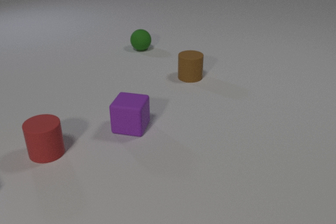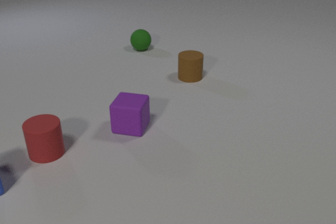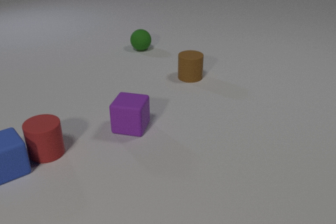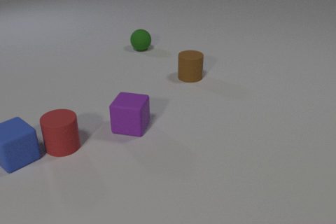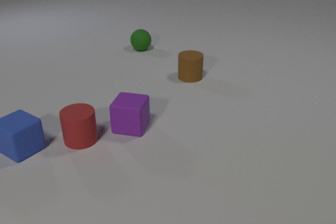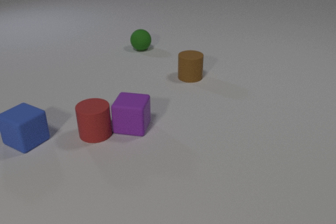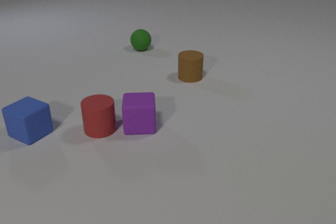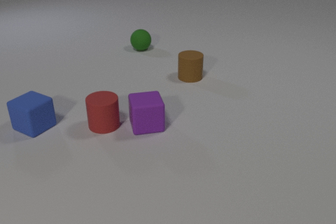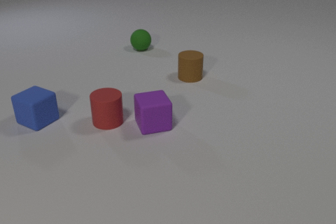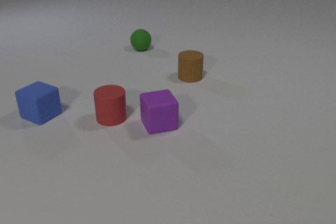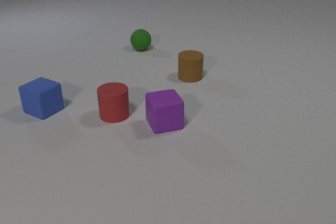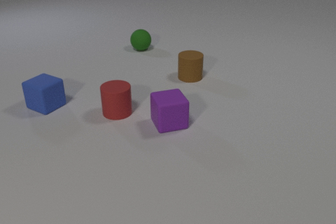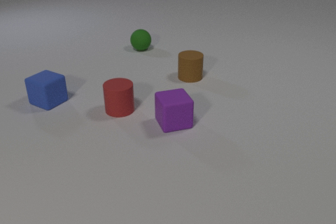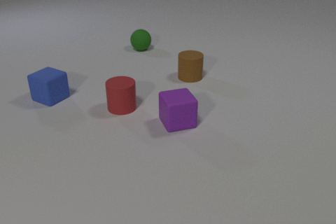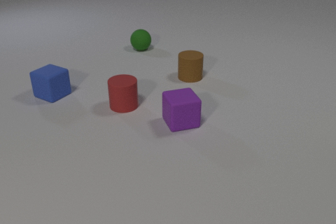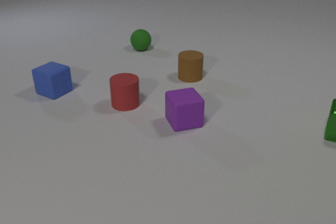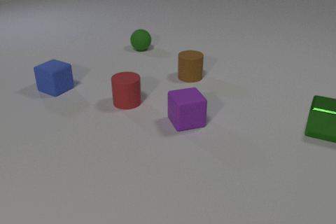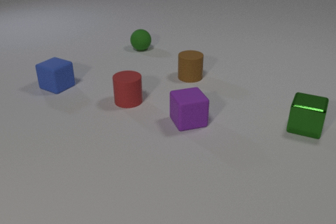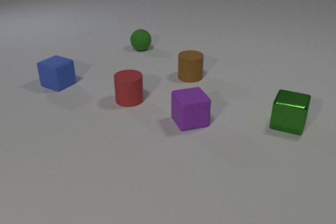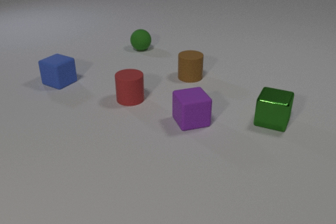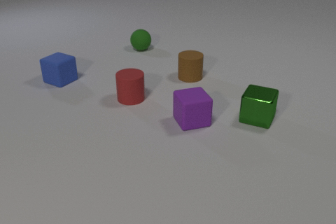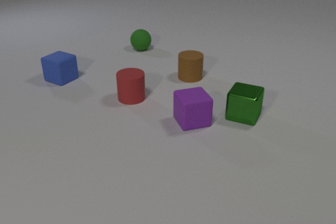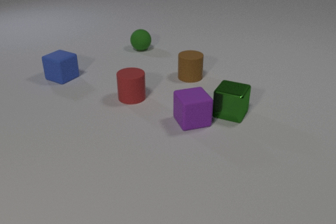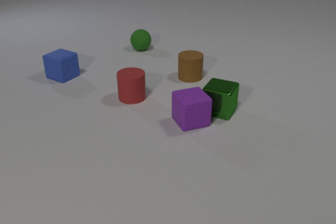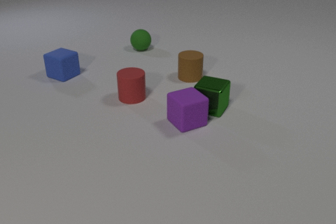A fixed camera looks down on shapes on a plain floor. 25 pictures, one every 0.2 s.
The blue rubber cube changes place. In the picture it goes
away from the camera.
0.0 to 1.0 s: The blue rubber cube comes in at the left edge, slides away from the camera and to the right, spins so that its near face slides to the right, counterclockwise seen from above. The red rubber cylinder slides to the right and away from the camera. The blue rubber cube and the red rubber cylinder collide. The red rubber cylinder and the purple rubber cube collide.
1.0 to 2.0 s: The blue rubber cube slides away from the camera. The red rubber cylinder slides away from the camera and to the right. The purple rubber cube slides to the right, spins counterclockwise seen from above by about 30 degrees, its near face sliding to the right.
2.0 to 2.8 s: The blue rubber cube slides away from the camera. The red rubber cylinder slides away from the camera and to the right. The purple rubber cube slides to the right.
2.8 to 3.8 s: The blue rubber cube slides away from the camera. The red rubber cylinder slides away from the camera and to the right. The purple rubber cube slides to the right. The green metal cube comes in at the right edge, slides to the left.
3.8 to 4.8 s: The blue rubber cube slides away from the camera. The green metal cube slides to the left. The purple rubber cube and the green metal cube collide.
What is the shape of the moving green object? cube.
What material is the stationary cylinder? rubber.
Are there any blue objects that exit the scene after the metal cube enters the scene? no.
